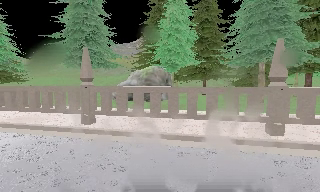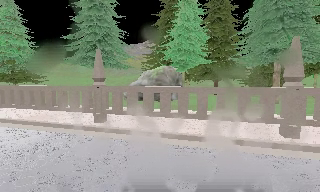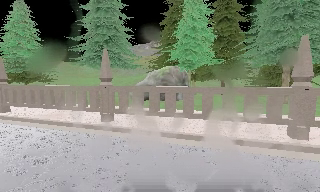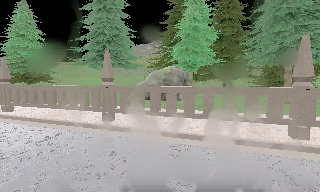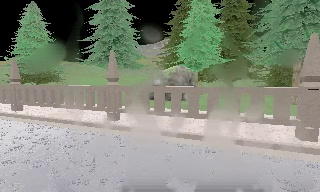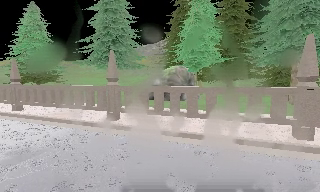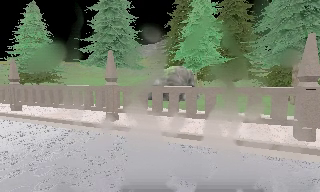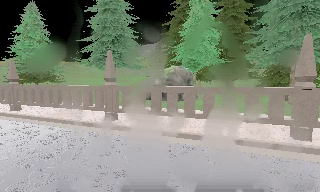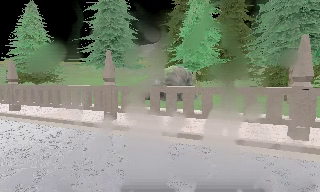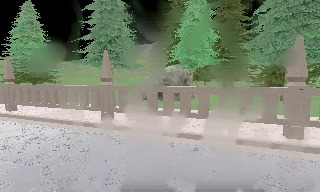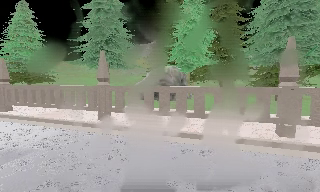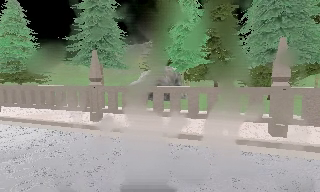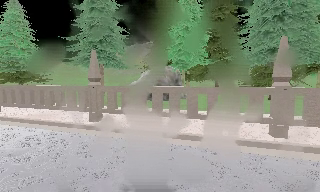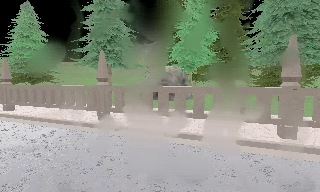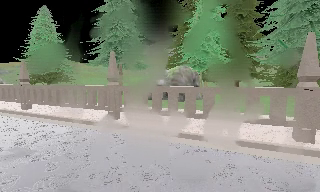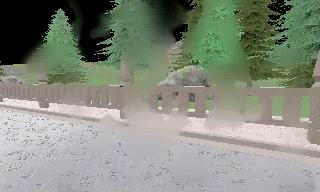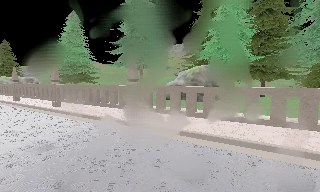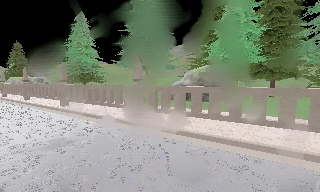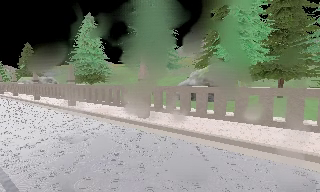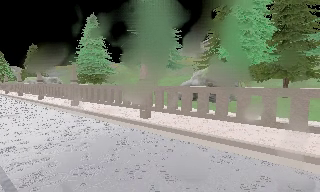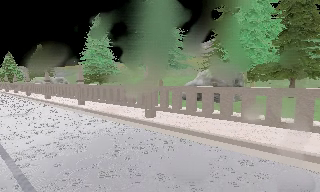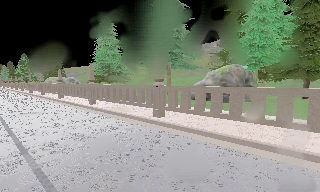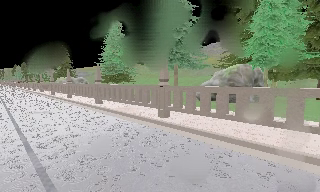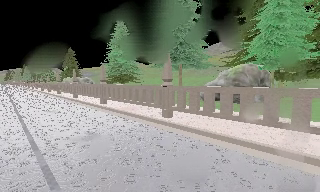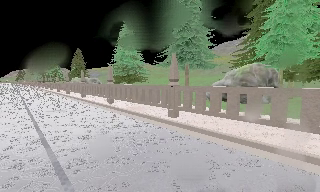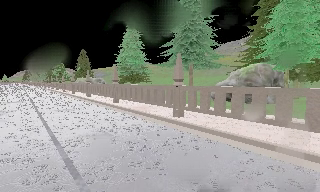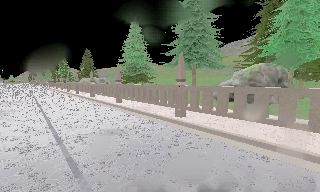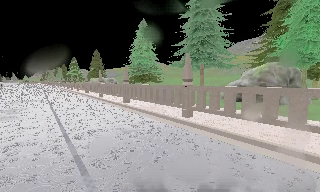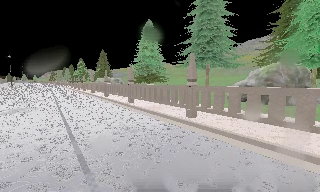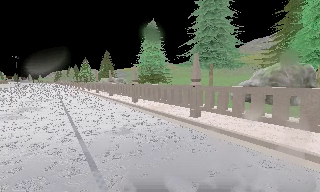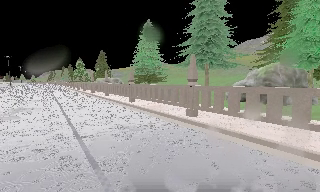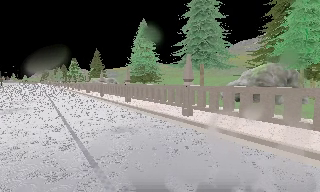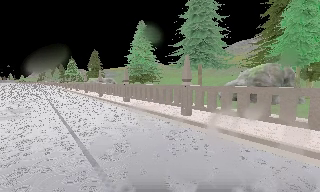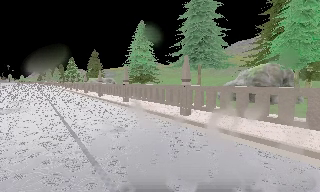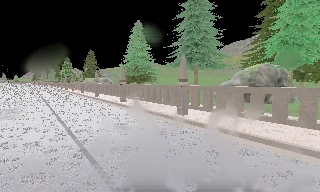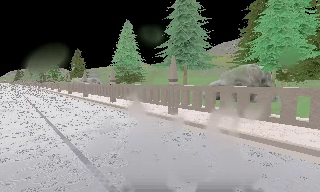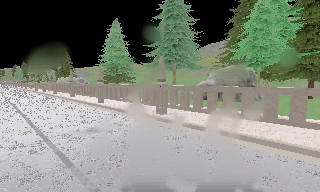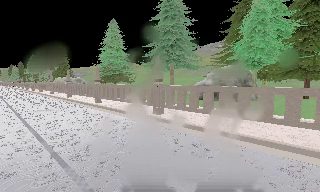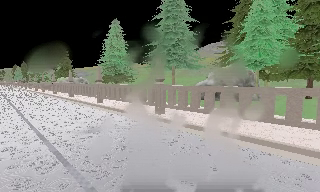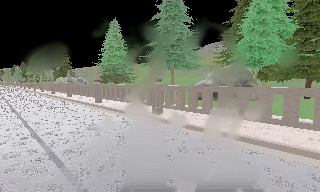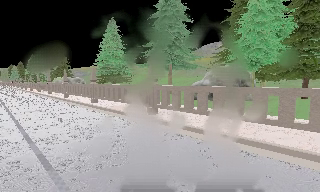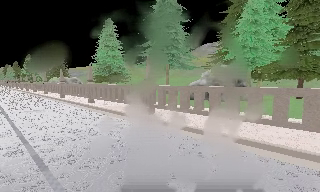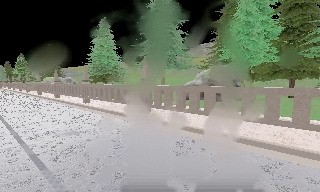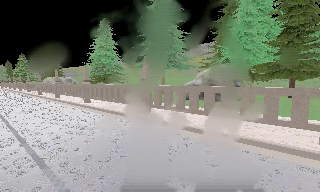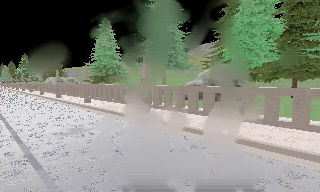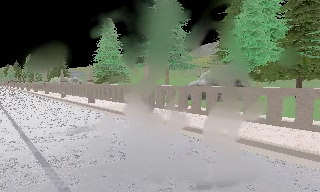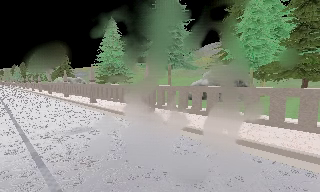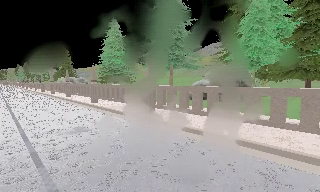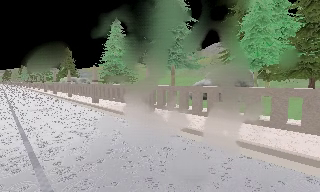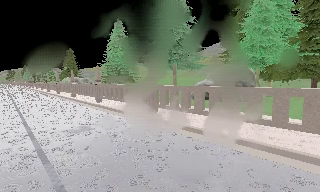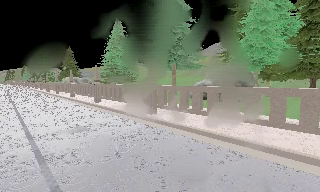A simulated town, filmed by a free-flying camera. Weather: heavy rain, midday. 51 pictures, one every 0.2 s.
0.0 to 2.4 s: The camera shifts only a little, or ends up much as it began.
2.4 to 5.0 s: The camera swings to its left by about 30 degrees, and the scene slides to the right.
5.0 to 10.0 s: The camera travels to its right and backward, about 1 m, so close, fixed things drift to the left.
The film runs backward here.
